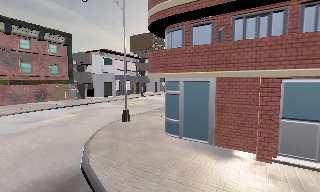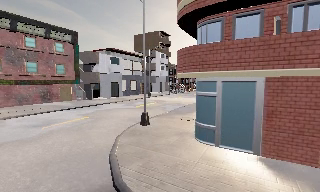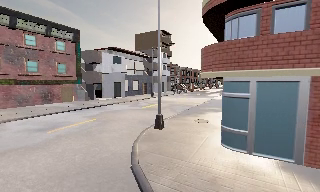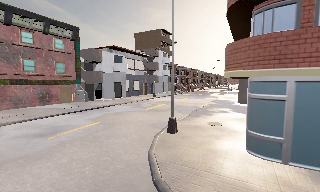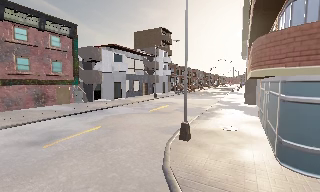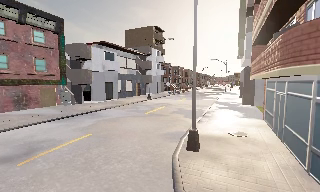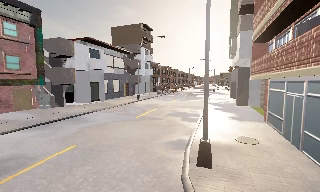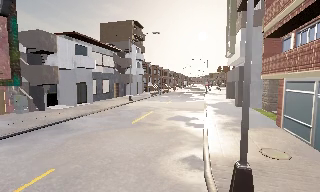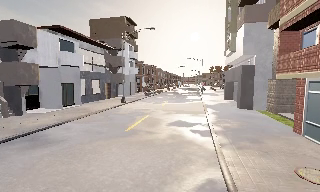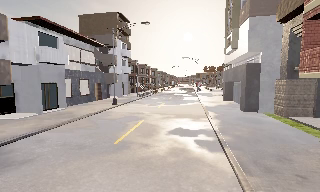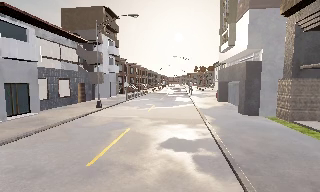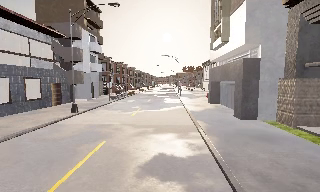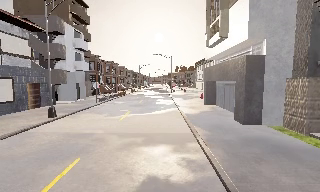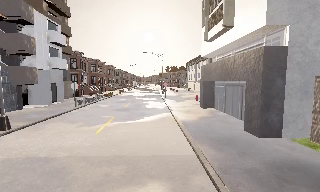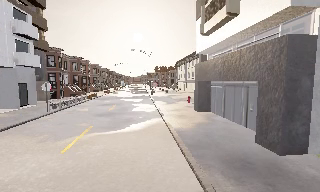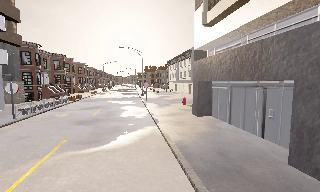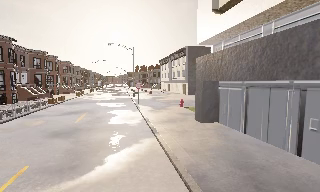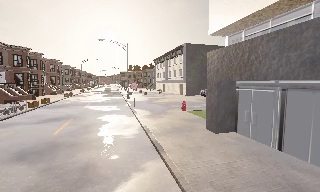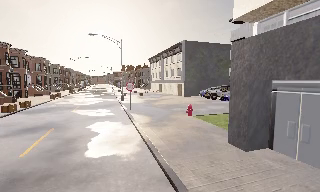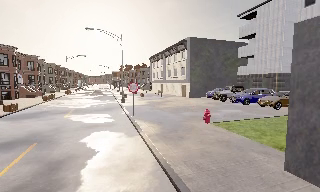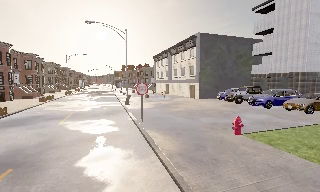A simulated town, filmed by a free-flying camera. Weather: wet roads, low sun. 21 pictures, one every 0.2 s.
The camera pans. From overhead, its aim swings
clockwise.
0.0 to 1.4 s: The camera pans to its right, which is clockwise from overhead, by about 15 degrees. It travels forward and to its left, about 8 m, so what stands in front looms larger.
1.4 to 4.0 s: The camera pans to its right, which is clockwise from overhead, by about 35 degrees. It travels forward, about 25 m.
The film runs forward here.
